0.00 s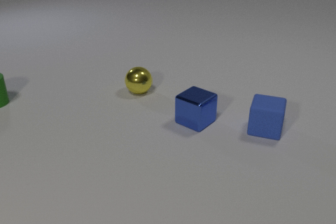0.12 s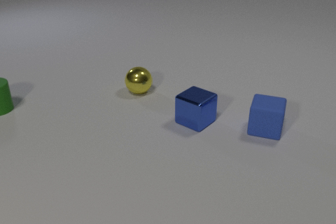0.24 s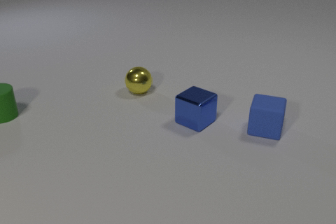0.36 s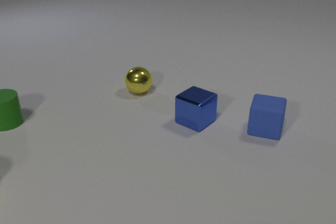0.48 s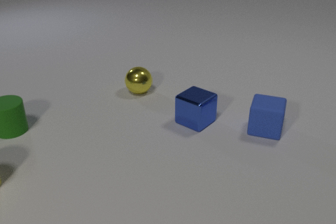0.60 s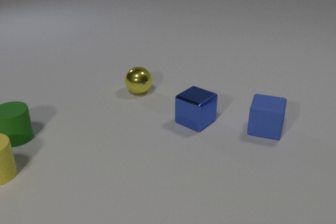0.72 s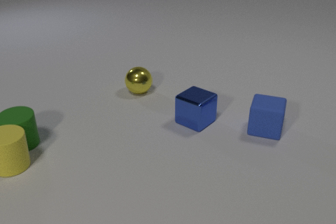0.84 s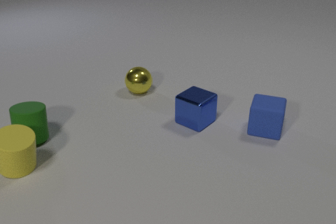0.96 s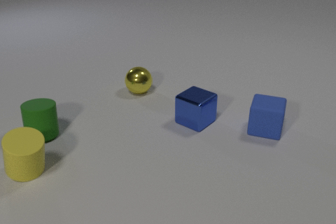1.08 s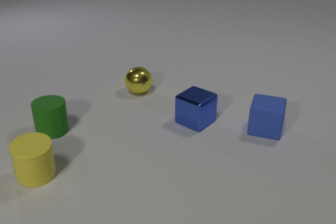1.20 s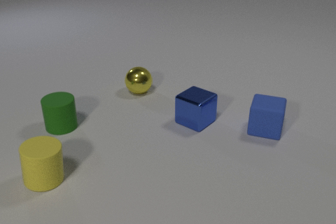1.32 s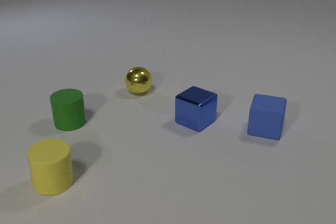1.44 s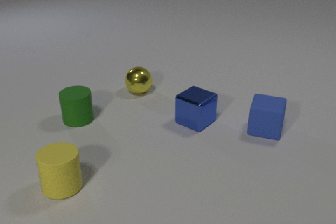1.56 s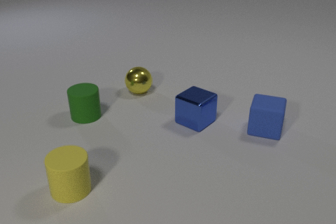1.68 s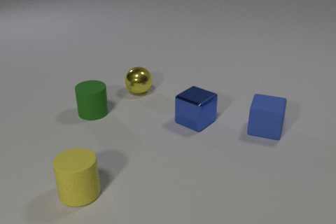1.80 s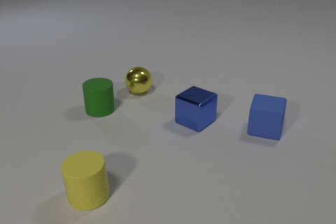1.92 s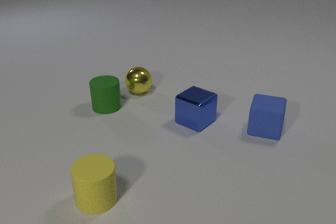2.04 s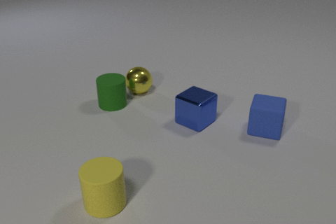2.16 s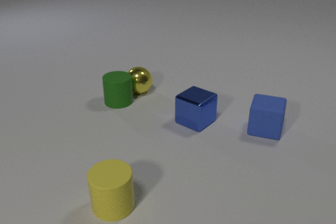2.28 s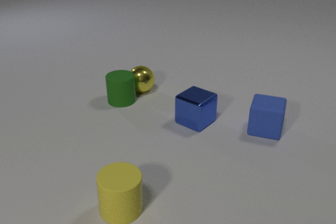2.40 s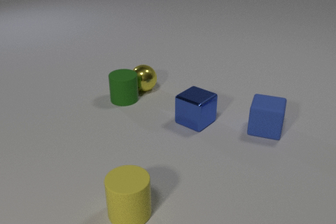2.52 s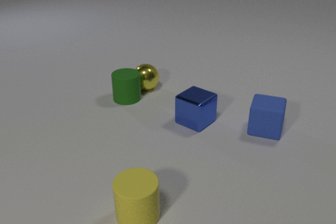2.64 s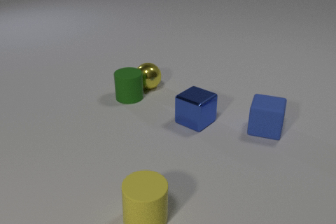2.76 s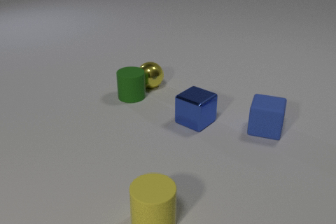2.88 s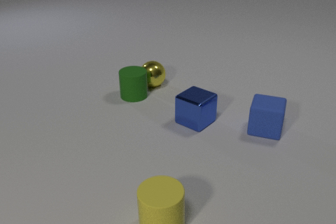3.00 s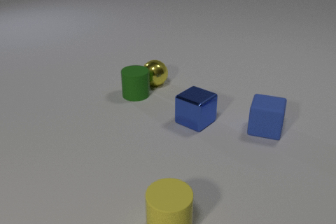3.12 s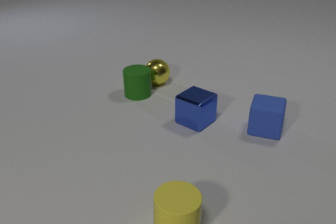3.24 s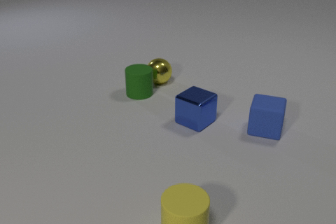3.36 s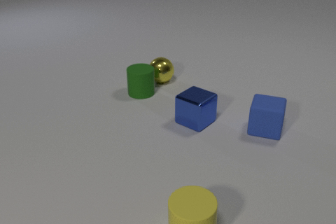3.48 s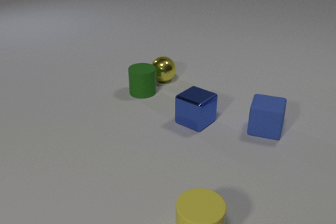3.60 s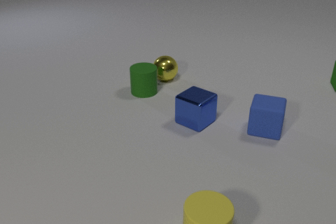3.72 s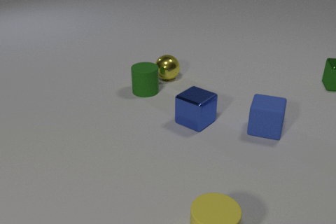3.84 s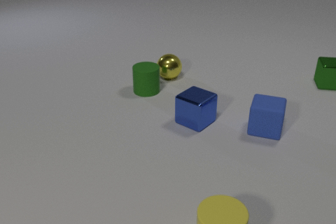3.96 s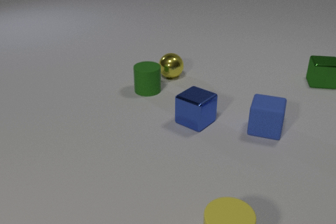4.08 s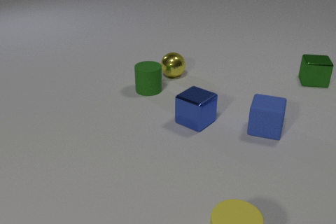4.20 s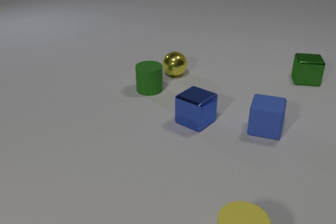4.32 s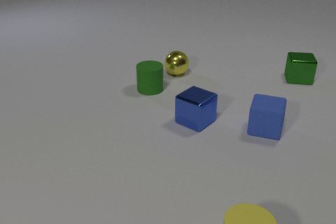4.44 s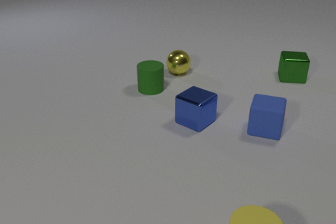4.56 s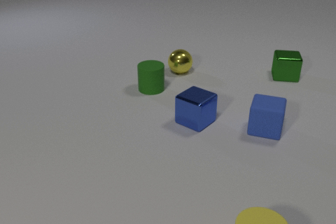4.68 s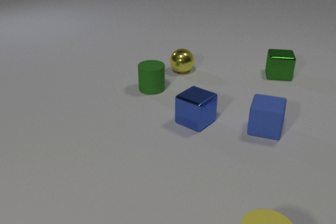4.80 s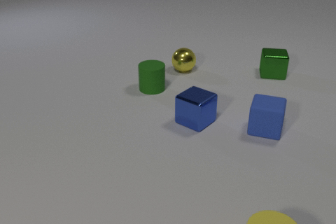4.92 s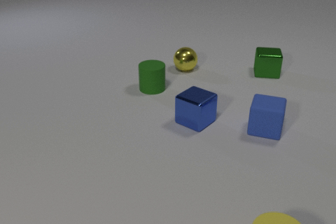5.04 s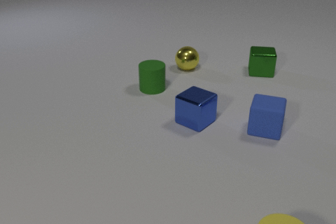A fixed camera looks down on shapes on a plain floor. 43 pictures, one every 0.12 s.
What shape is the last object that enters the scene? cube.
What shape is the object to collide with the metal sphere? cylinder.
How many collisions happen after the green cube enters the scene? 0.
0.00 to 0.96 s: The yellow rubber cylinder comes in at the left edge, slides to the right. The green rubber cylinder slides toward the camera and to the right. The yellow rubber cylinder and the green rubber cylinder collide.
0.96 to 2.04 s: The yellow rubber cylinder slides to the right and toward the camera. The green rubber cylinder slides to the right and away from the camera.
2.04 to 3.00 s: The yellow rubber cylinder slides to the right and toward the camera. The green rubber cylinder slides to the right and away from the camera. The yellow metal sphere rolls away from the camera and to the right. The green rubber cylinder and the yellow metal sphere collide.
3.00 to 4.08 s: The yellow rubber cylinder slides to the right. The green rubber cylinder slides to the right and away from the camera. The yellow metal sphere rolls away from the camera and to the right. The green metal cube comes in at the right edge, slides to the left.
4.08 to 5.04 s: The yellow rubber cylinder slides to the right. The yellow metal sphere rolls away from the camera and to the right. The green metal cube slides to the left.
